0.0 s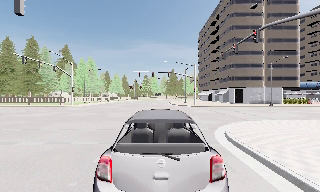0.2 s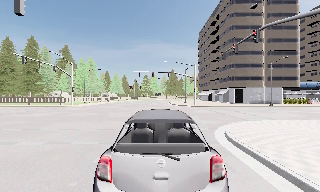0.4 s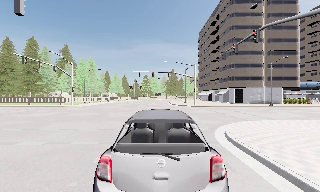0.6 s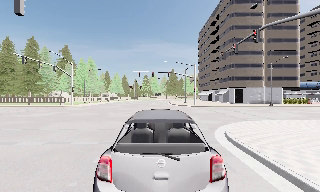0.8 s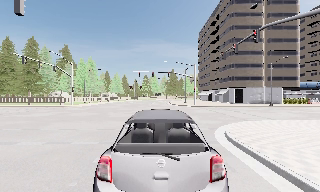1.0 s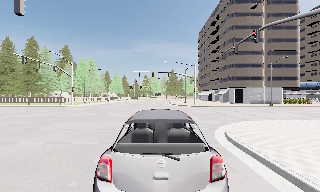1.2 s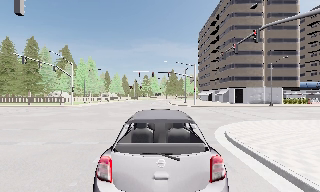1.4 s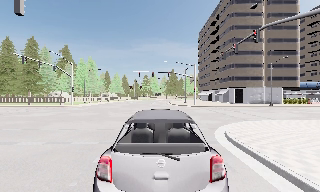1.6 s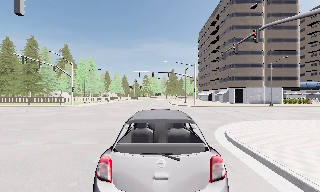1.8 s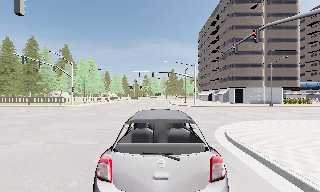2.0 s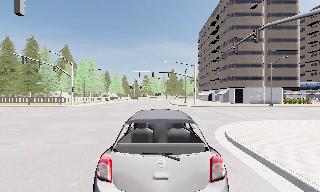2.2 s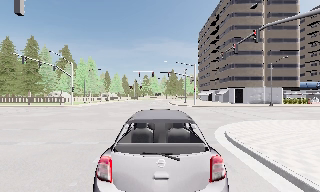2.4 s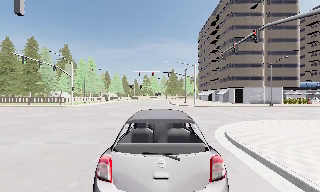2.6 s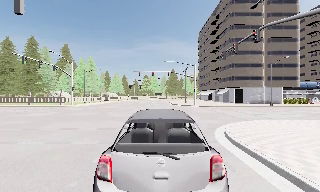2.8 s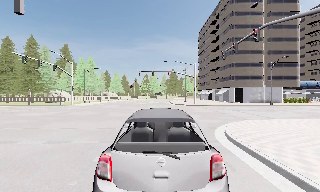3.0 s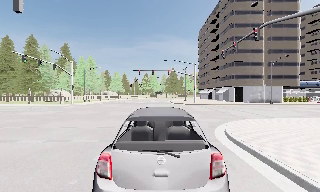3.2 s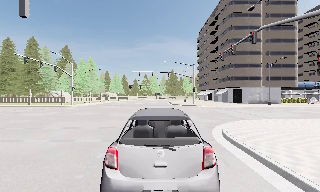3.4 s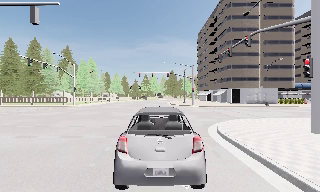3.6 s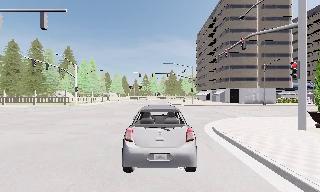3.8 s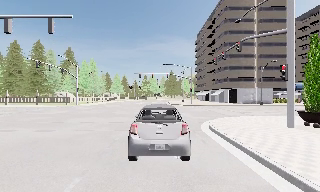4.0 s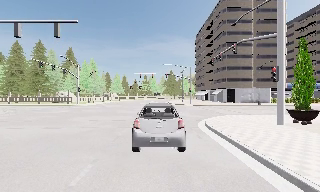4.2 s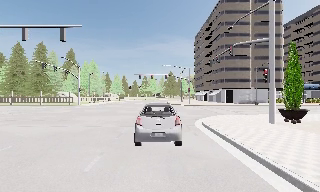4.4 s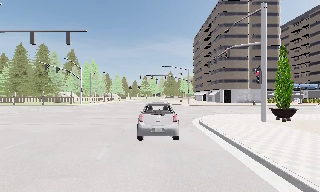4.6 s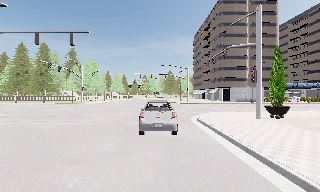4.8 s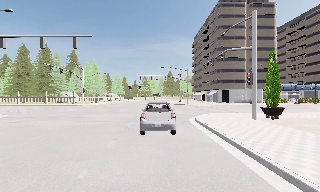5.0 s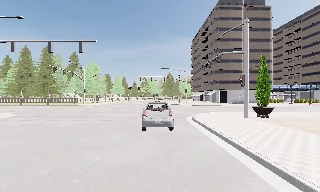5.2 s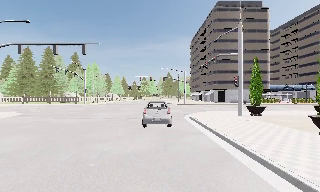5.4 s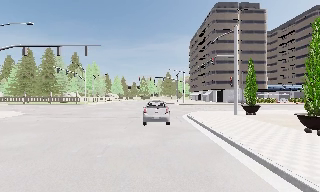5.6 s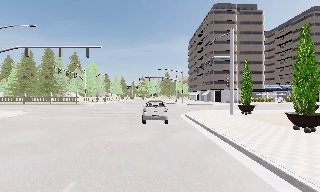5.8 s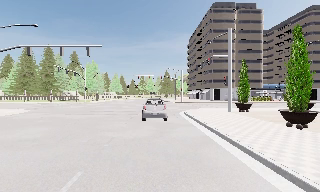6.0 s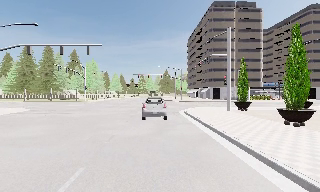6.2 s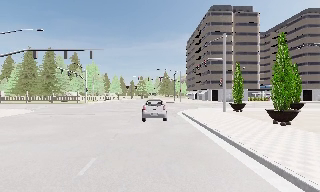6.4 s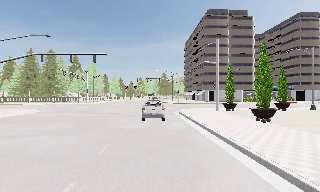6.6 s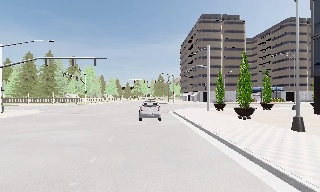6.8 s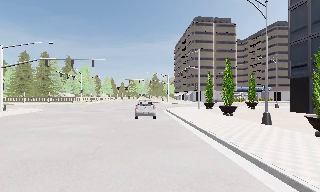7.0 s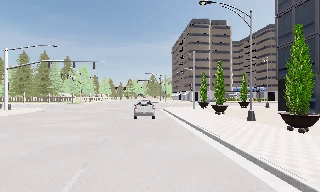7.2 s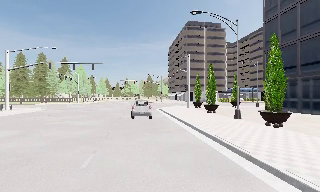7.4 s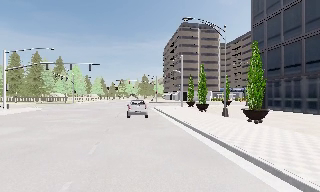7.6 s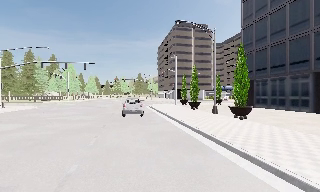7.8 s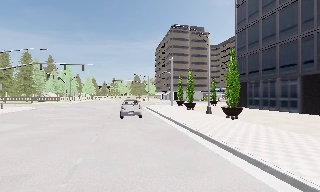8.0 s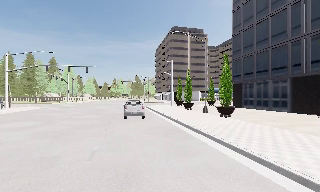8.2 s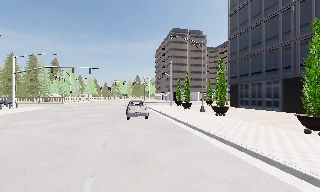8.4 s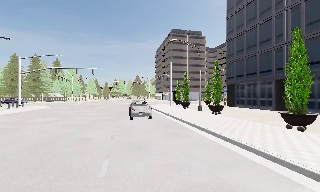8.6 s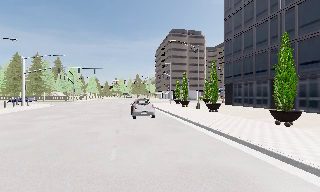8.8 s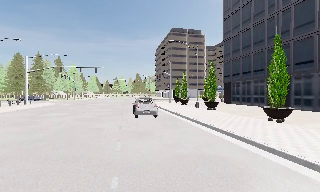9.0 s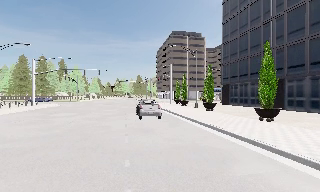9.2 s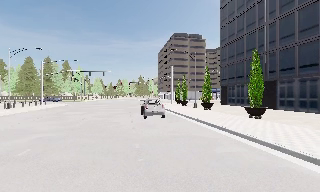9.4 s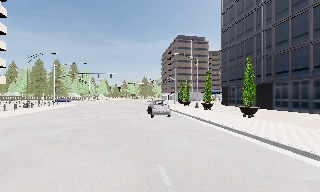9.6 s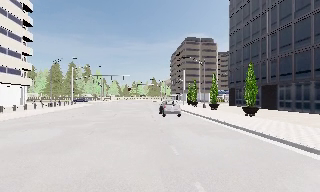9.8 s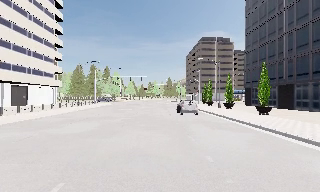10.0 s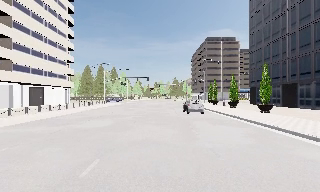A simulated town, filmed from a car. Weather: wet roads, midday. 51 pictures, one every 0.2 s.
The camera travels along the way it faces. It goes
backward.
0.0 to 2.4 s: The camera keeps its place and its aim.
2.4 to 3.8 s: The camera travels backward, about 2 m, so what stands in front gets smaller. It gains speed.
3.8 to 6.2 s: The camera travels backward, about 7 m, so what stands in front gets smaller.
6.2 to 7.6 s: The camera travels backward, about 8 m, so what stands in front gets smaller. It loses speed.
7.6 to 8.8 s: The camera travels backward, about 5 m, so what stands in front gets smaller.
8.8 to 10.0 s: The camera swings to its left by about 15 degrees, and the scene slides to the right. It travels backward, about 9 m, so what stands in front gets smaller.
The film runs backward here.
